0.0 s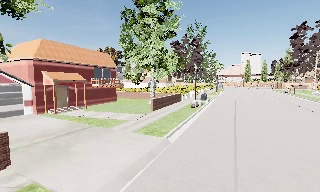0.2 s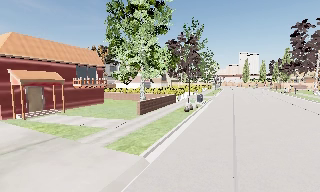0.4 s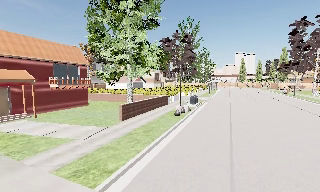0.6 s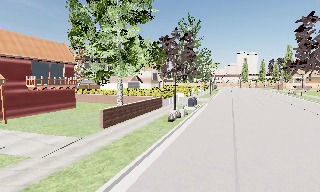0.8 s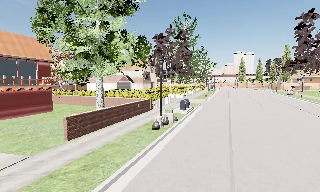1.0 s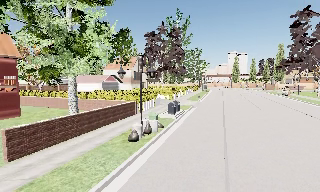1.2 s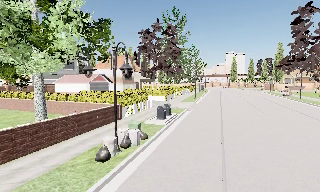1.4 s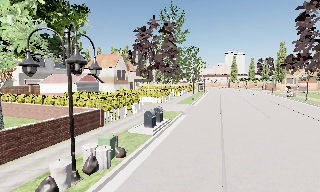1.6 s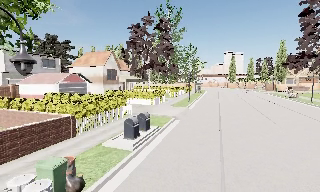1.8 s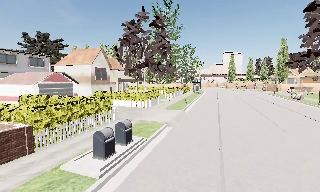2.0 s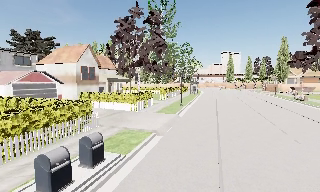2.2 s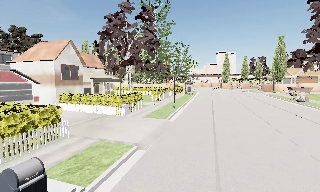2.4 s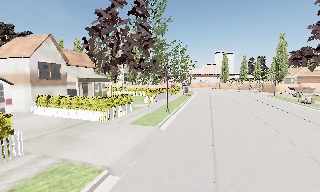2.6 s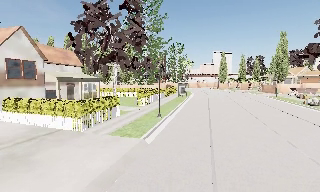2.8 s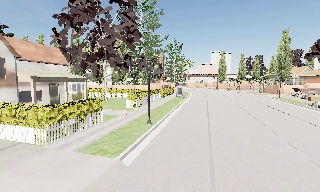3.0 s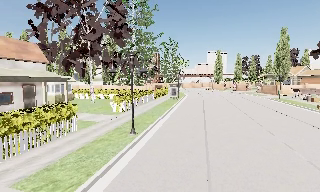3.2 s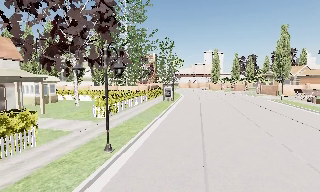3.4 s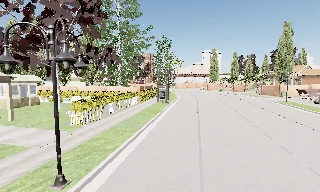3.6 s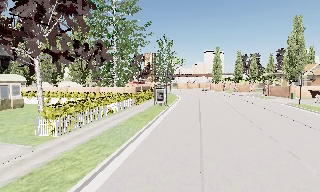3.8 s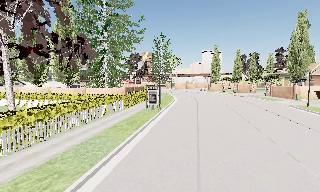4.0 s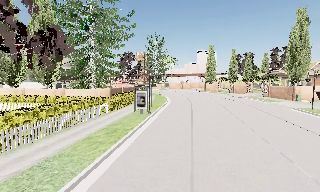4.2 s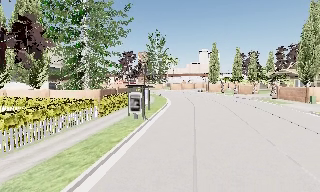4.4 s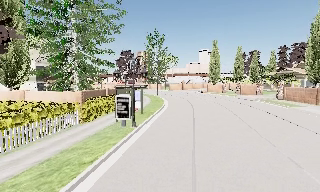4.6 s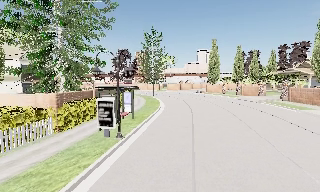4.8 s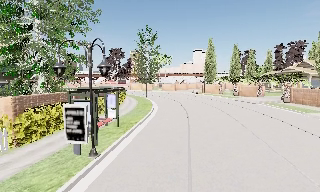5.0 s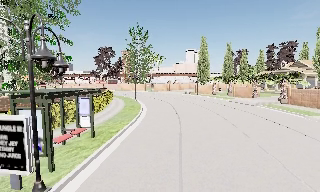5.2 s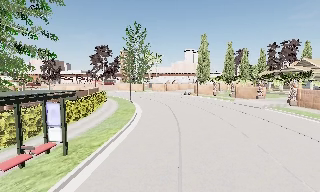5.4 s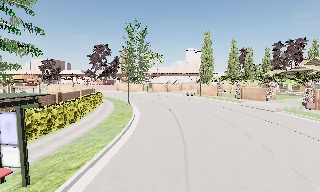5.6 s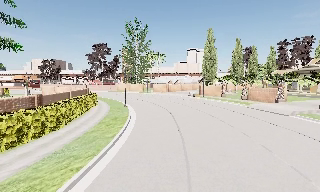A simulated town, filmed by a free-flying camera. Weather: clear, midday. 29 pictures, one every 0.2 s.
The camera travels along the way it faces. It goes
forward.
0.0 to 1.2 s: The camera travels forward and to its right, about 13 m, so what stands in front looms larger.
1.2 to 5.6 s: The camera swings to its right by about 15 degrees, and the scene slides to the left. It travels forward, about 45 m, so what stands in front looms larger.
The film runs backward here.
